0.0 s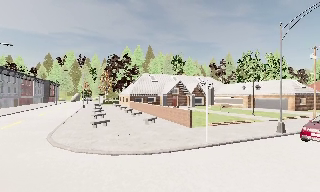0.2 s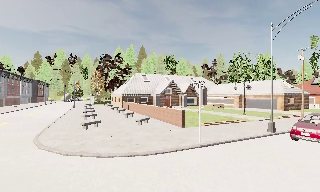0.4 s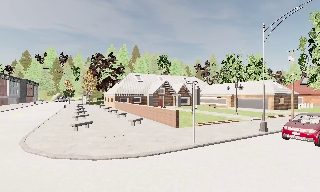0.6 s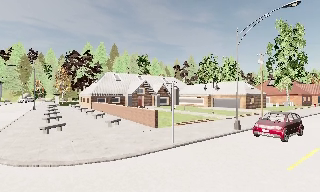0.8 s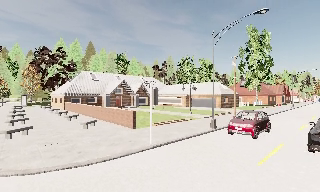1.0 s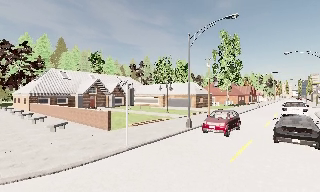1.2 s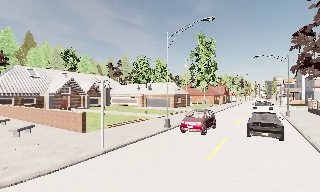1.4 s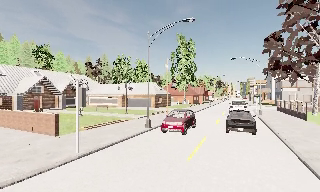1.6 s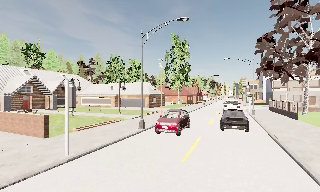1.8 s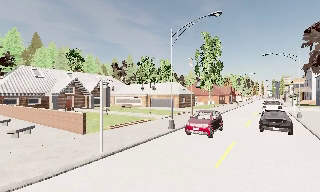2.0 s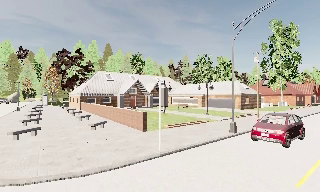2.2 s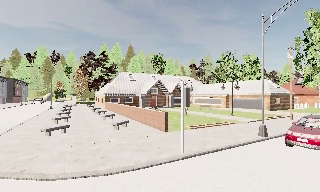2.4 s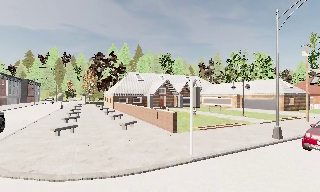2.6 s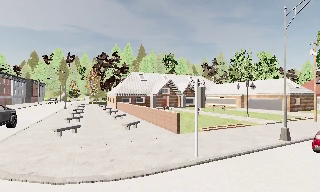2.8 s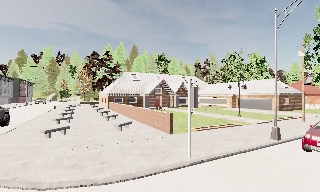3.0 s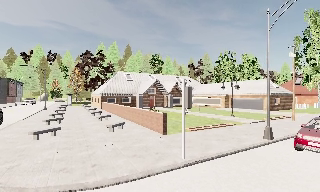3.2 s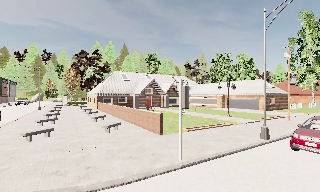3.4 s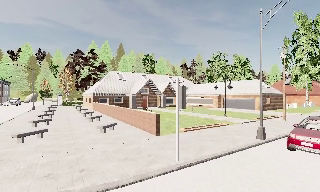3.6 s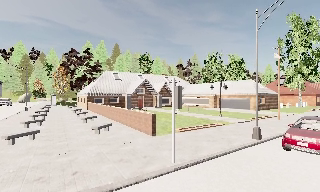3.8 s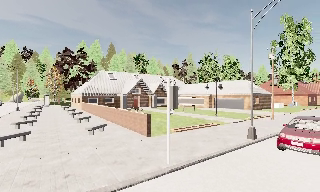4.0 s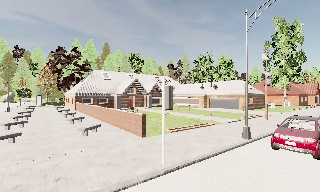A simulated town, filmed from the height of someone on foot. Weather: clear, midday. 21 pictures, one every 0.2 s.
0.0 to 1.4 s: The camera swings to its right by about 40 degrees, and the scene slides to the left. It travels forward, about 1 m.
1.4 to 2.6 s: The camera swings to its left by about 40 degrees, and the scene slides to the right. It travels forward, about 1 m.
2.6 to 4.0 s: The camera pans to its right, which is clockwise from overhead, by about 10 degrees. It travels forward, about 1 m, so what stands in front looms larger.
The film runs forward here.
